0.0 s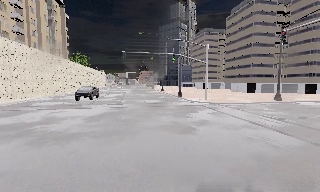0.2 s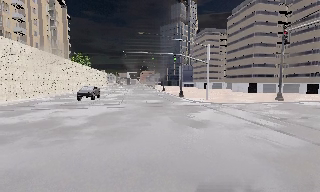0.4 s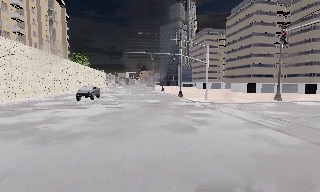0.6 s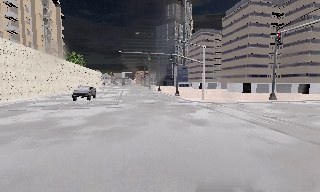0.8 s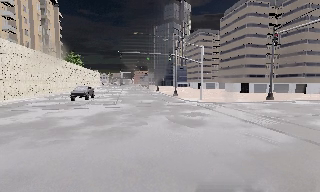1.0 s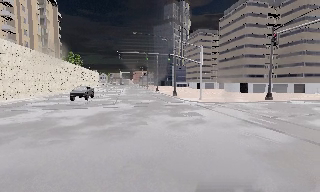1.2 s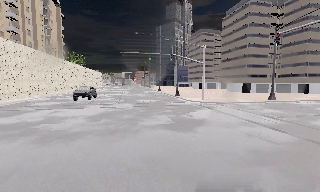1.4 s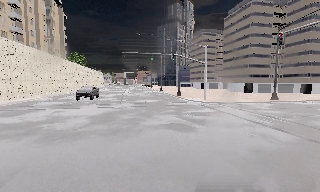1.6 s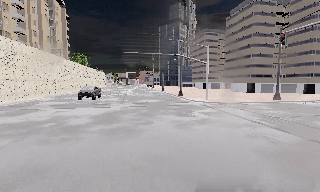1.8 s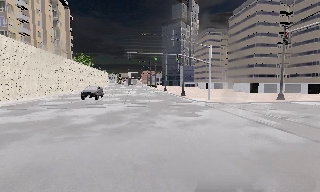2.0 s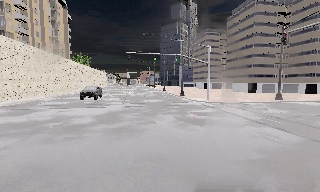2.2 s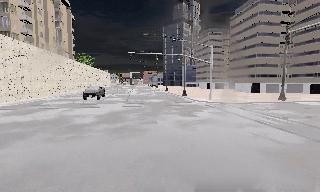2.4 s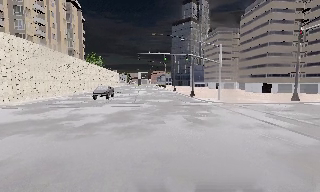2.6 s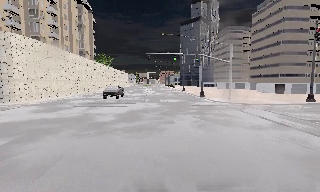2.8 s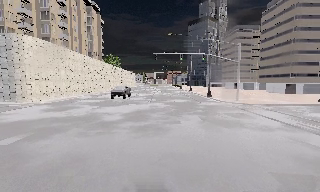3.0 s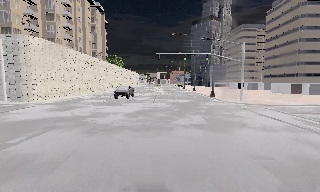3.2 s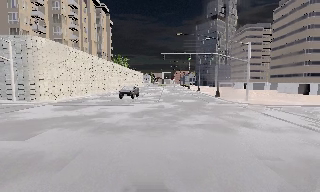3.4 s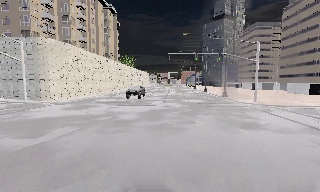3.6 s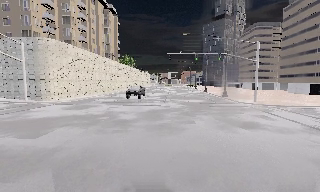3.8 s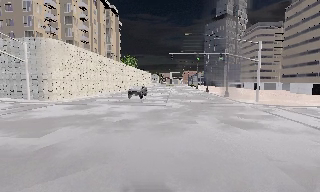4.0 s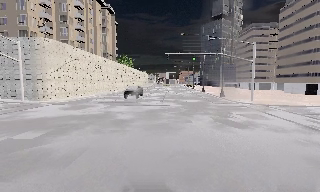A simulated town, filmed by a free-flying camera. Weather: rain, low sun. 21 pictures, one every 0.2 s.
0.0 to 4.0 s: The camera pans to its left, which is counterclockwise from overhead, by about 15 degrees. It travels backward, about 1 m, so what stands in front gets smaller.
The film runs backward here.
